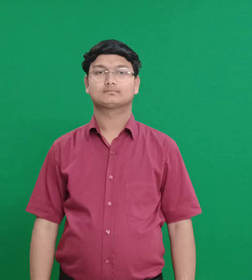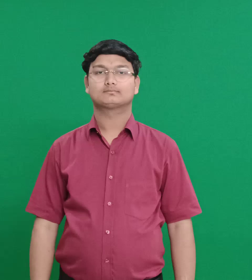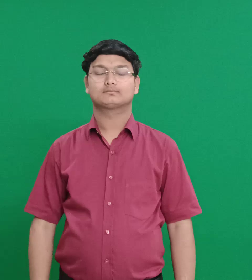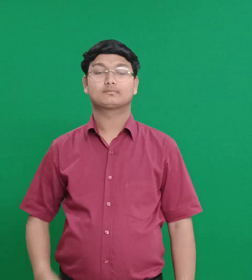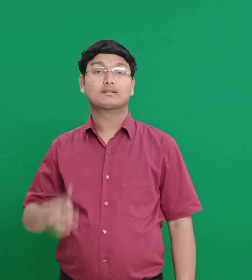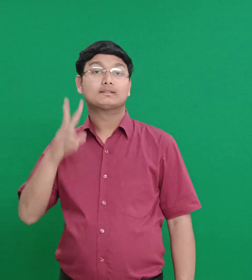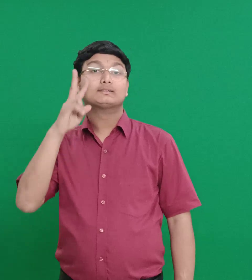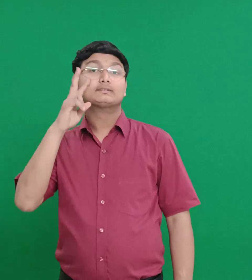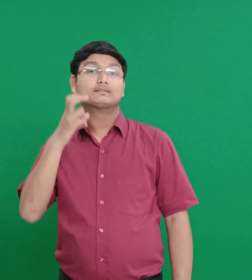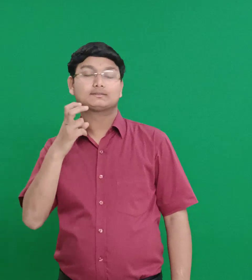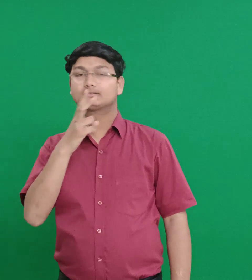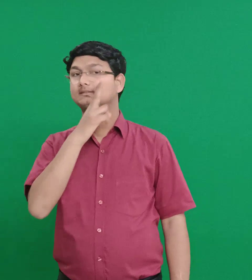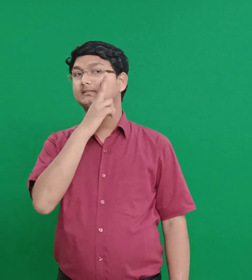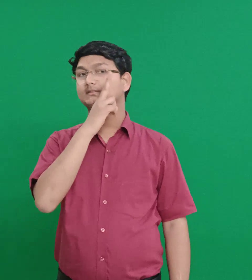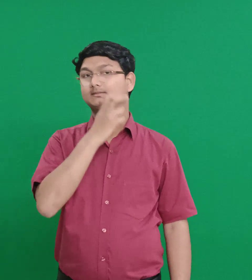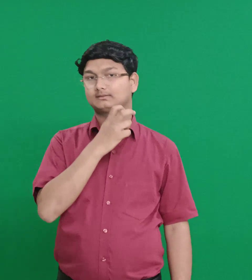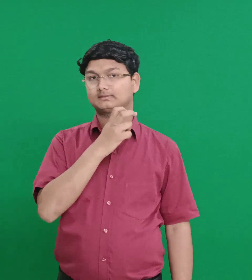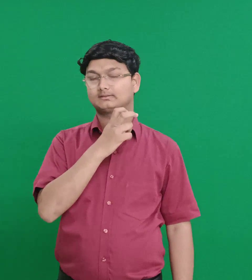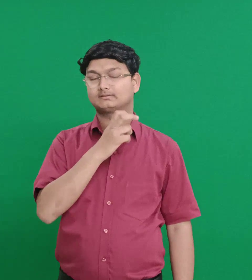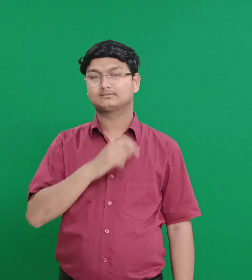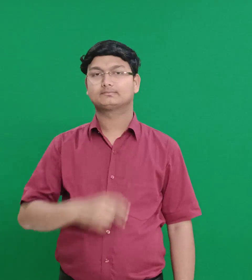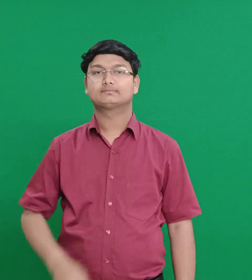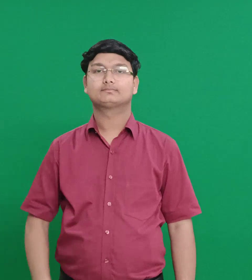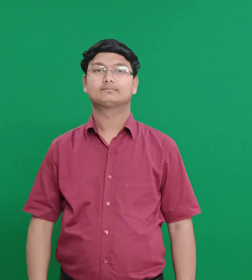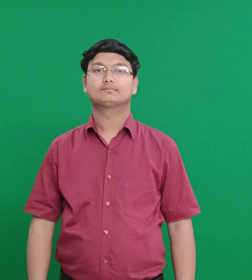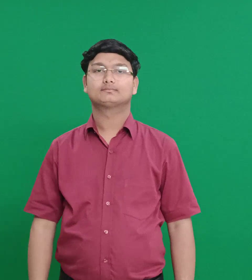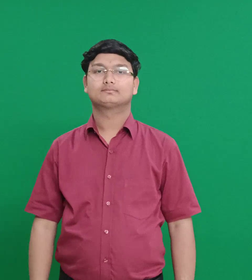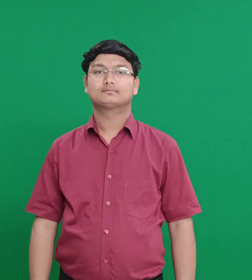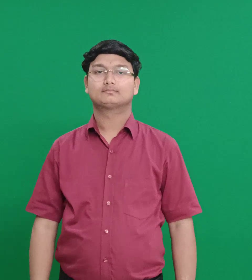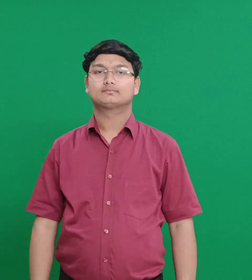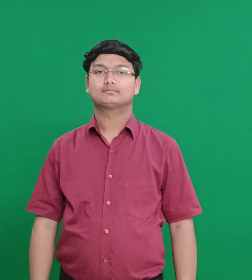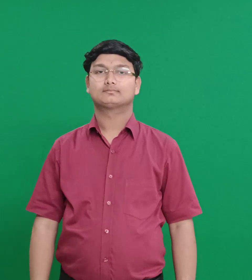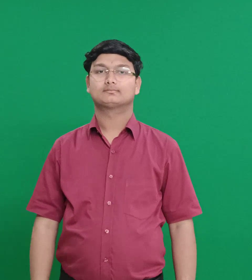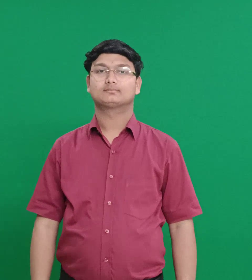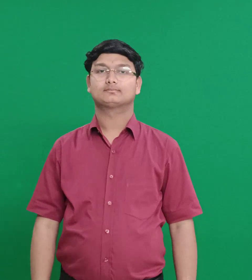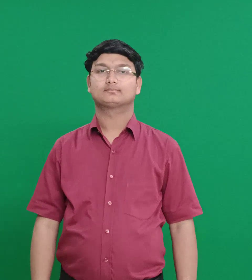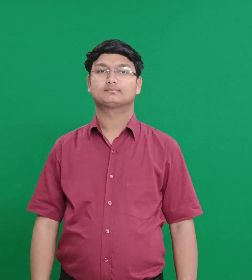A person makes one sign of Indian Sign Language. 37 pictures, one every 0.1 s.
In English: hakilah
